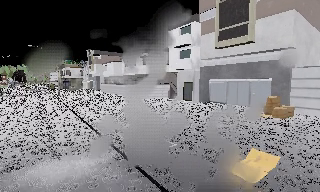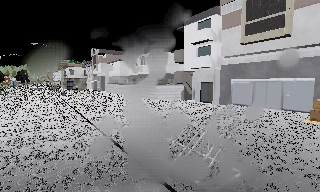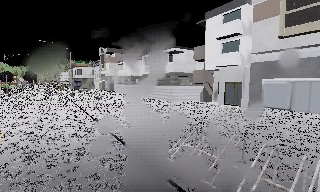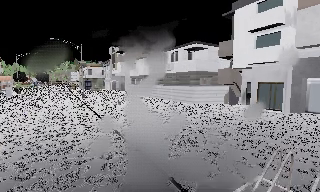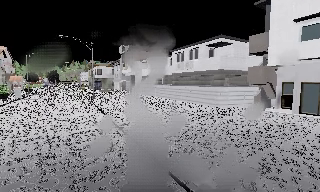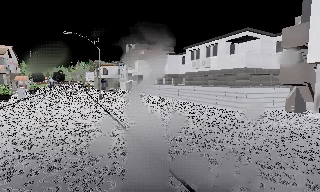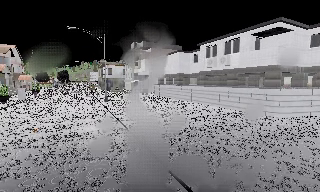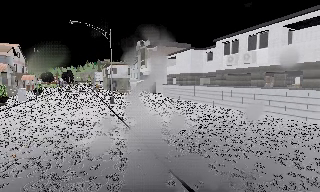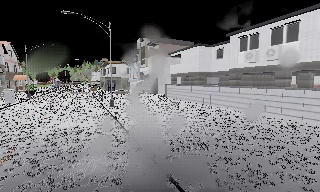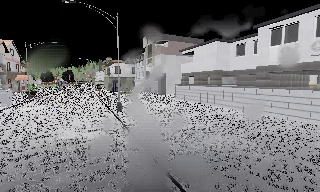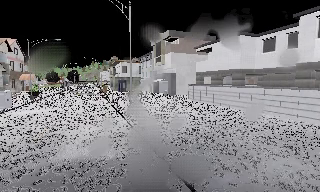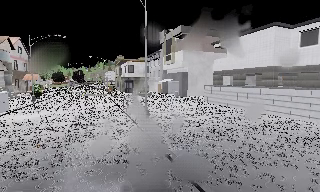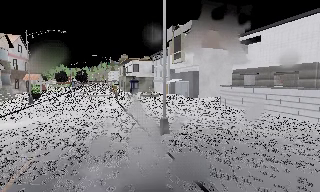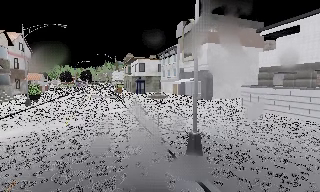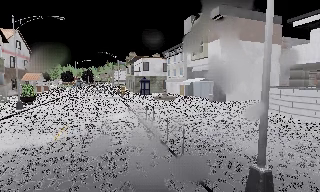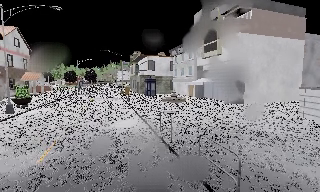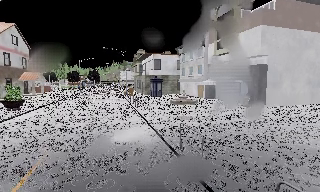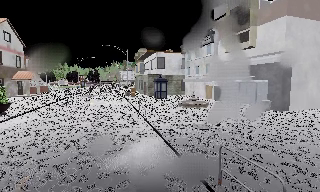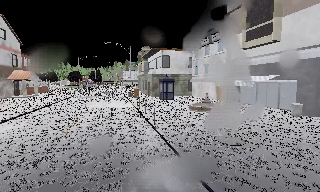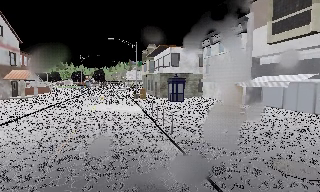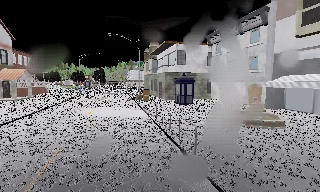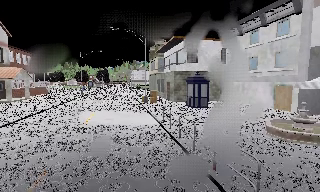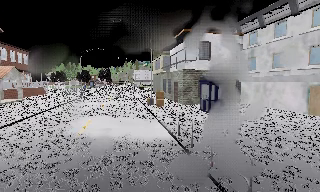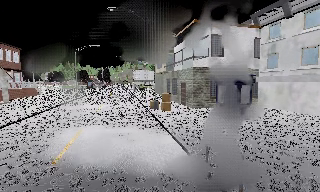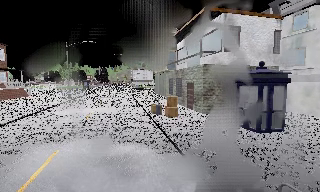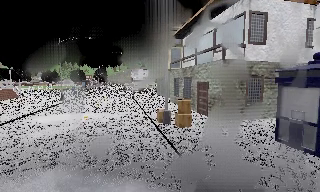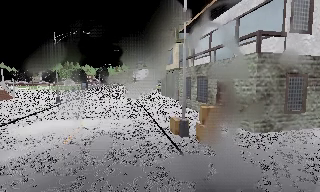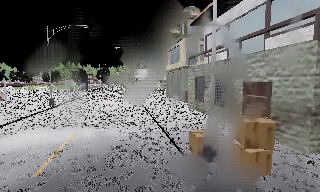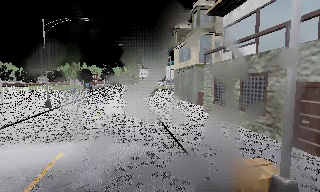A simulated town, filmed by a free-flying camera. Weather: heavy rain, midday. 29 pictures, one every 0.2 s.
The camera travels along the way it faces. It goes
forward.
0.0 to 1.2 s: The camera pans to its left, which is counterclockwise from overhead, by about 10 degrees. It travels forward and to its left, about 13 m, so what stands in front looms larger.
1.2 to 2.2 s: The camera travels forward and to its left, about 10 m, so what stands in front looms larger.
2.2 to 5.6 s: The camera swings to its left by about 10 degrees, and the scene slides to the right. It travels forward, about 35 m, so what stands in front looms larger.
The film runs forward here.
